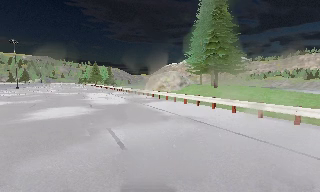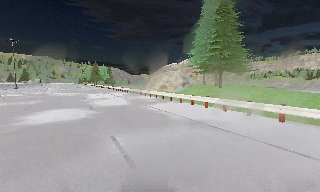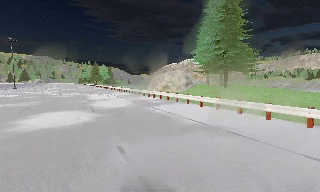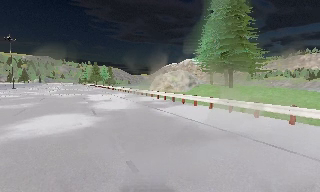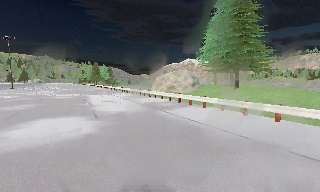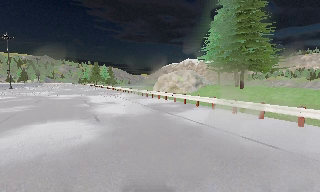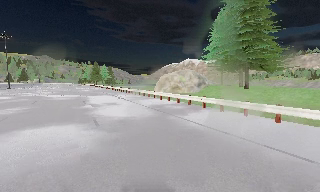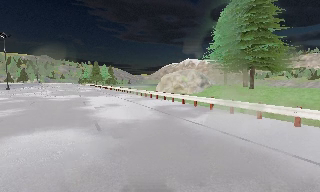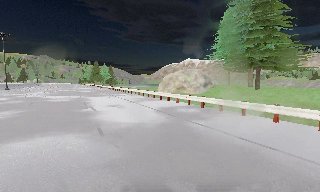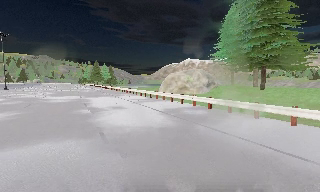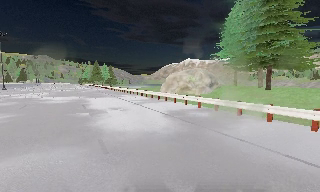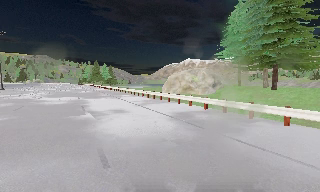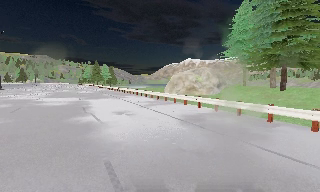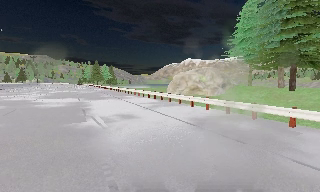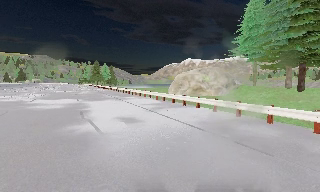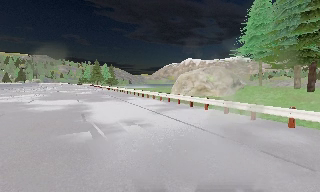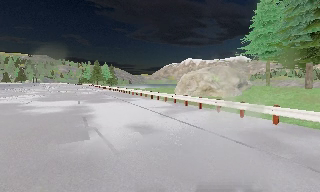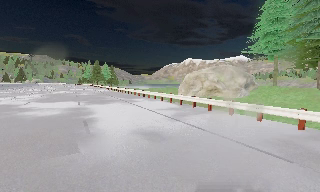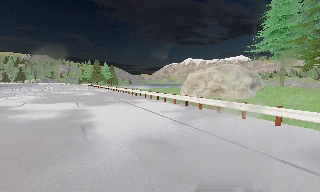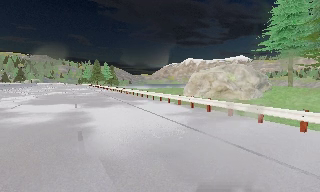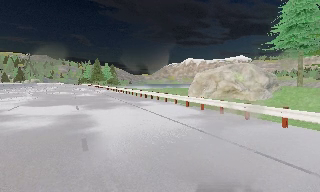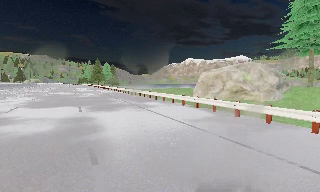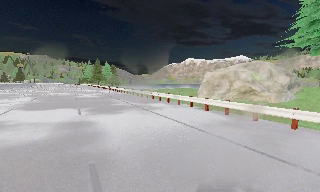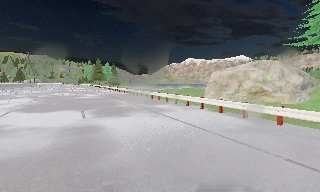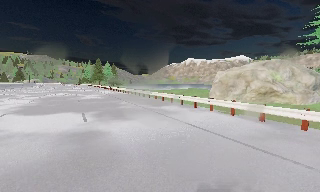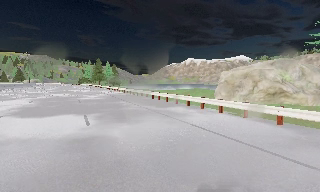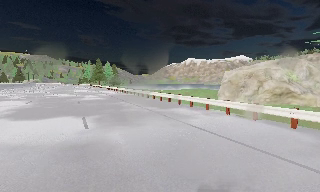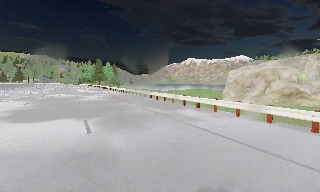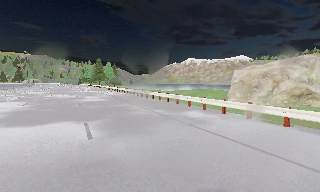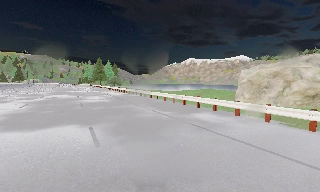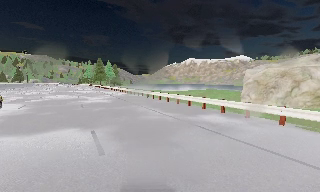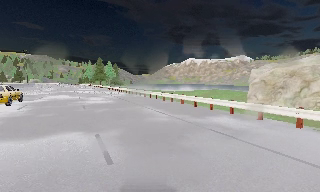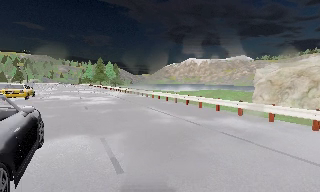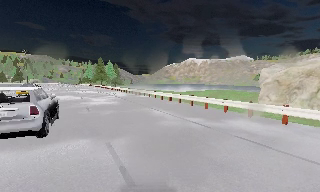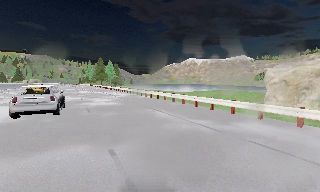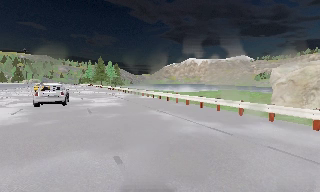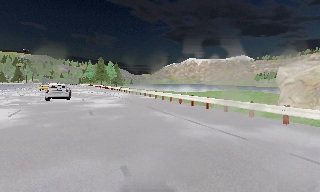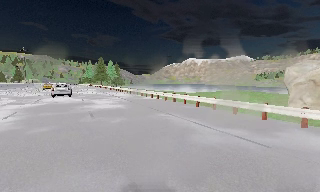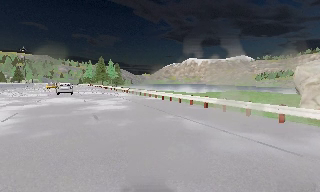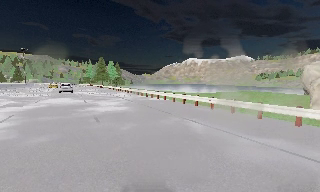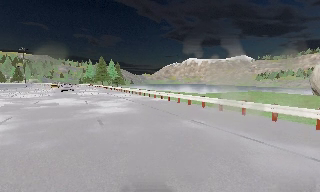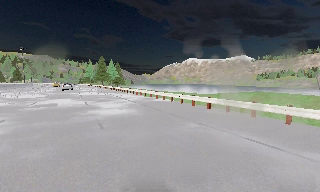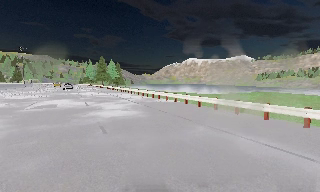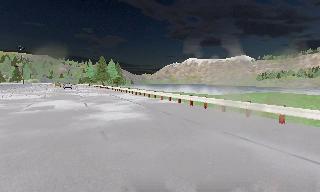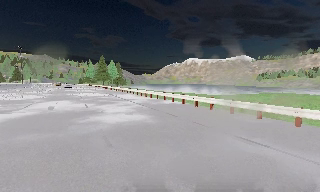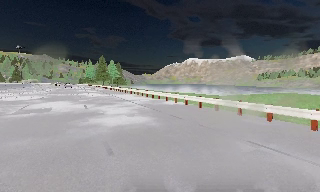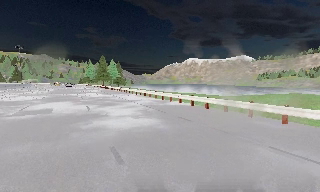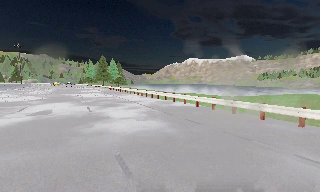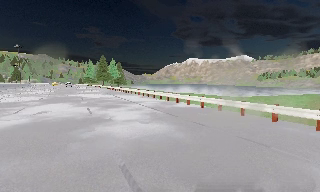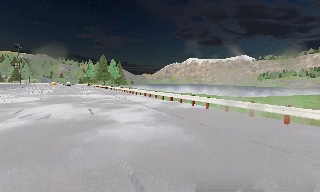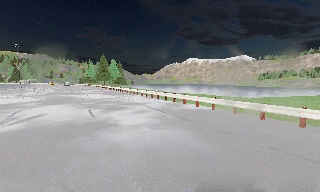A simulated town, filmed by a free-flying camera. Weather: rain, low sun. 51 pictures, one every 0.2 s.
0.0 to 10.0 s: The camera travels forward and to its left, about 30 m, so what stands in front looms larger.
The film runs forward here.
